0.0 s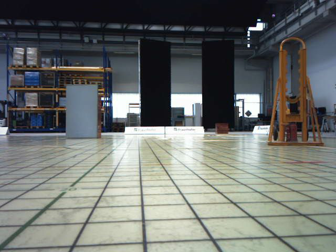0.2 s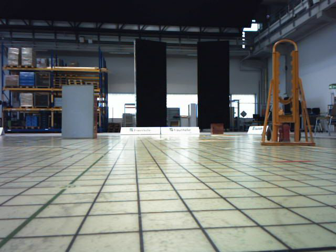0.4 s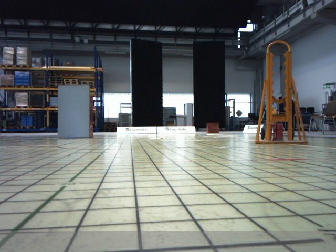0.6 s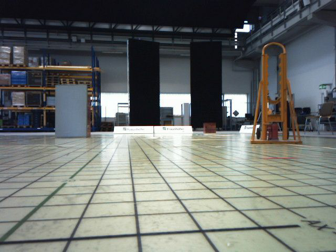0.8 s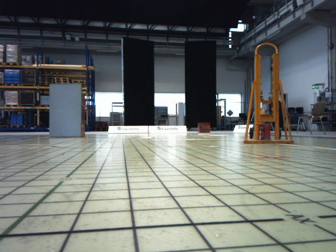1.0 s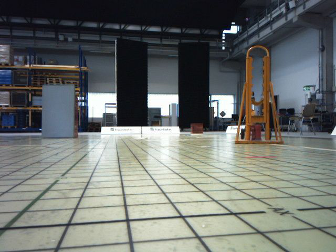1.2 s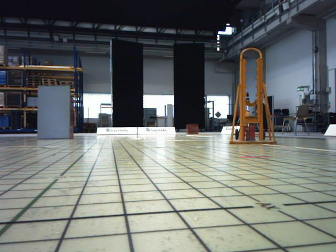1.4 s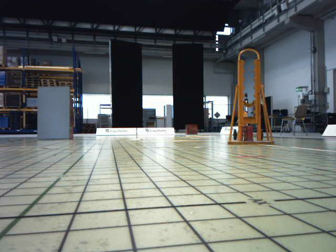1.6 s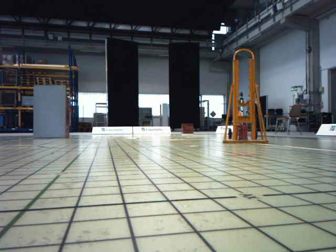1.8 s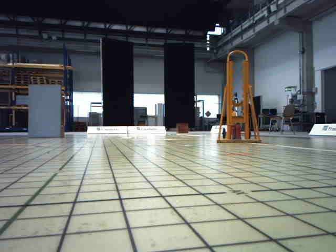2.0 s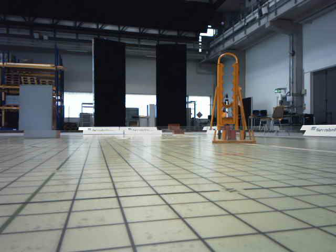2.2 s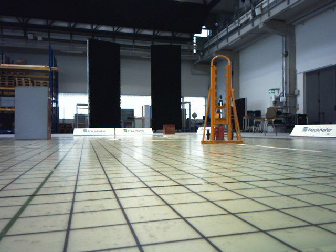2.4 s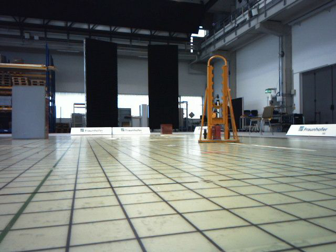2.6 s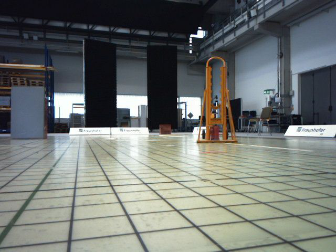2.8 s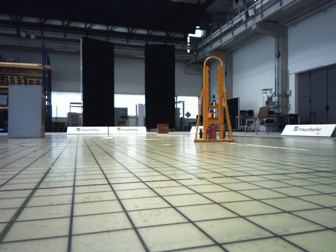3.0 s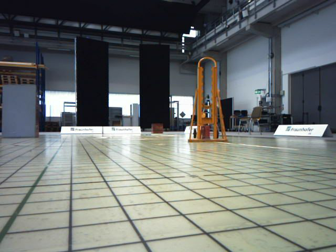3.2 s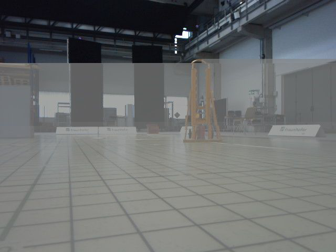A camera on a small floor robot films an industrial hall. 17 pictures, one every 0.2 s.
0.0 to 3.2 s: The camera swings to its right by about 15 degrees, and the scene slides to the left. It travels backward, about 0.6 m, so what stands in front gets smaller.
The film runs backward here.
